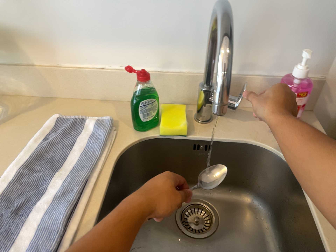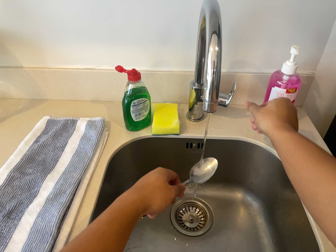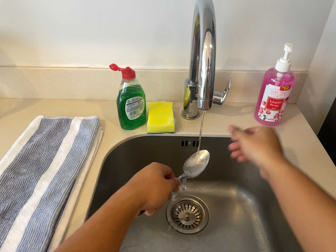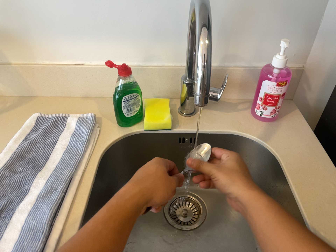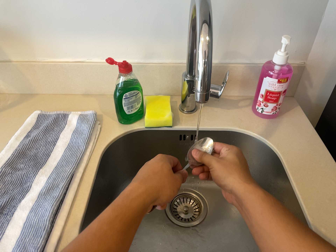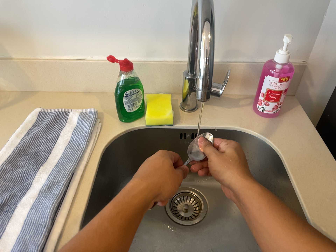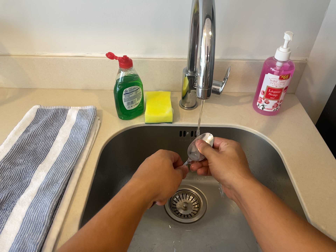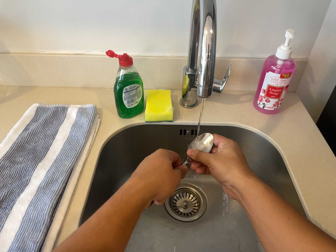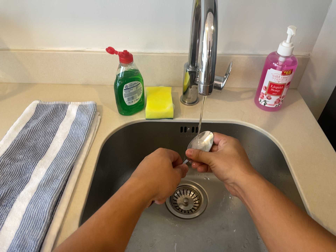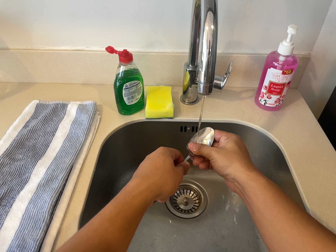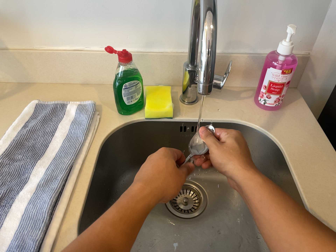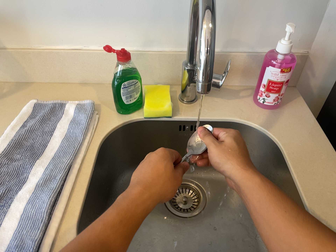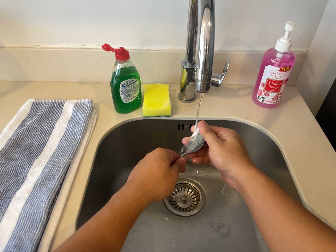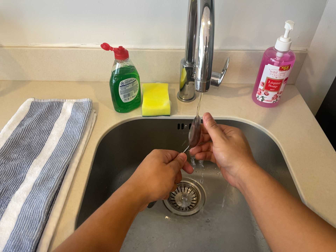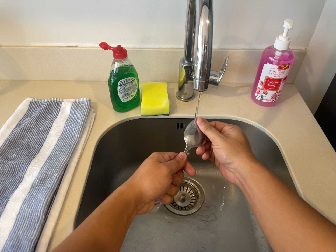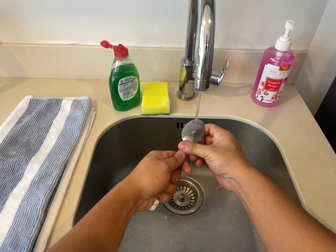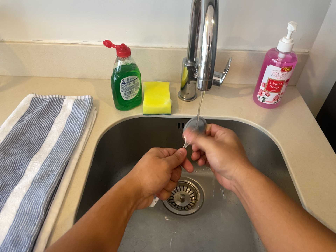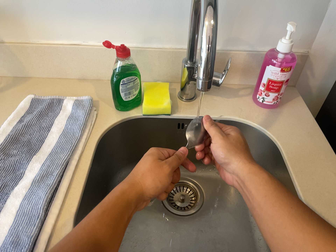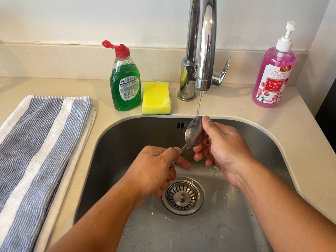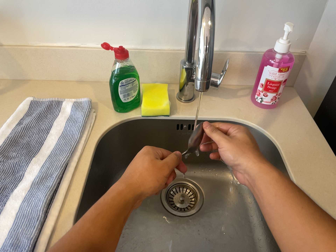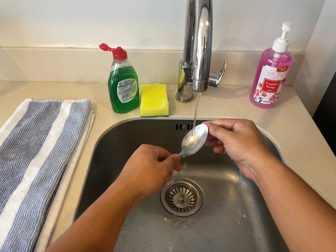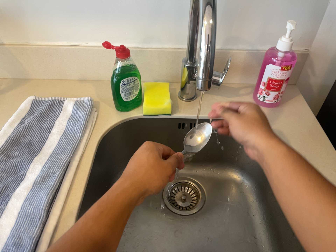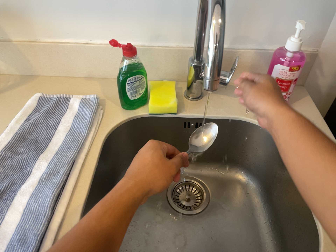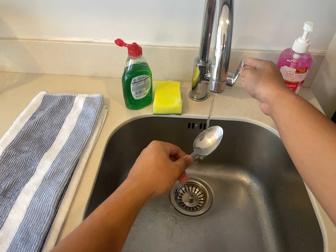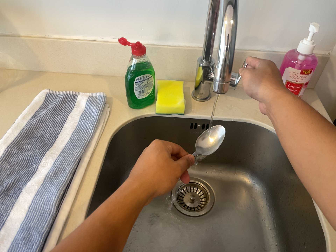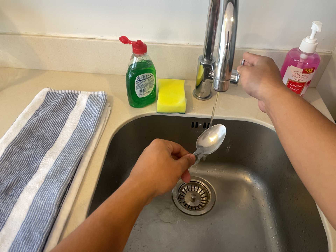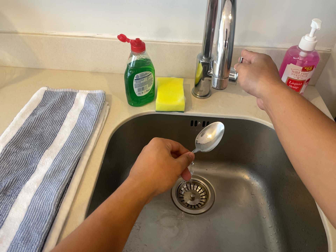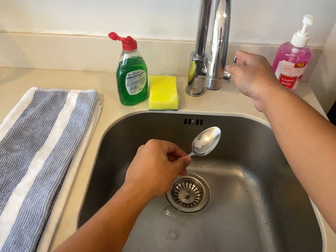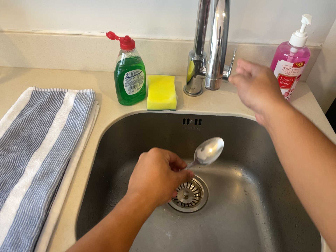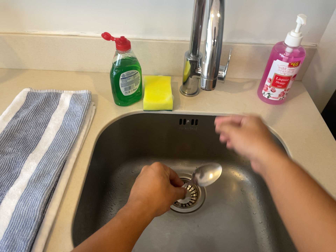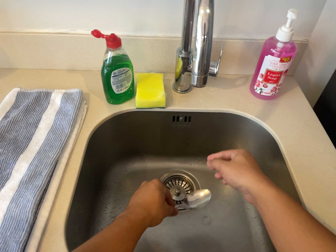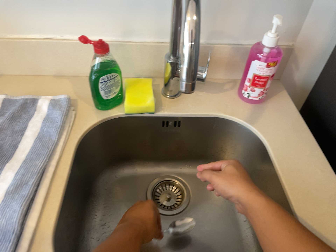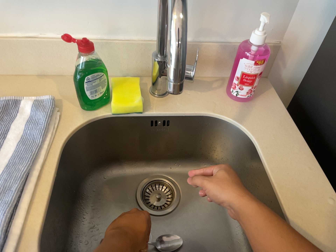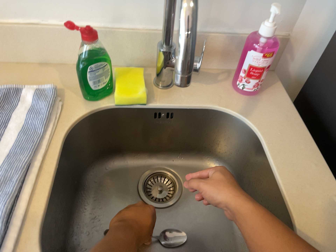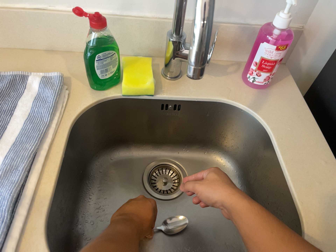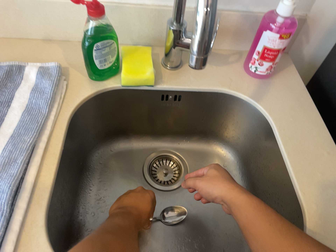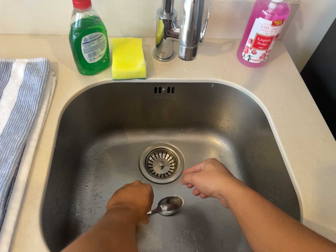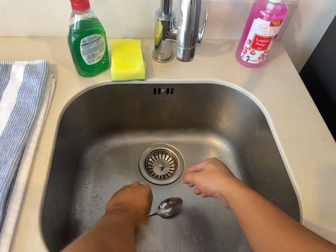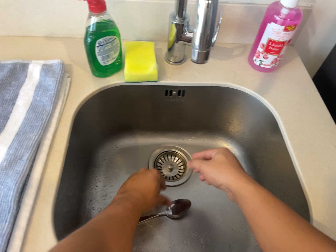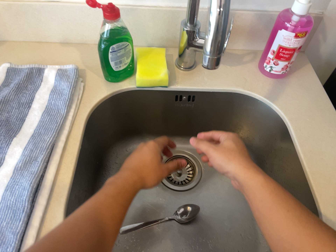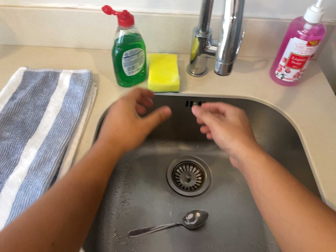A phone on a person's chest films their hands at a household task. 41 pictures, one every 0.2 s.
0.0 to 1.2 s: The camera shifts only a little, or ends up much as it began.
1.2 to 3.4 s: The camera shifts only a little, or ends up much as it began.
3.4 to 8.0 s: The camera travels forward, about 7 cm, so what stands in front looms larger. Its aim tips toward the bottom of its view by about 10 degrees, and the scene shifts upward.
The film runs forward here.
